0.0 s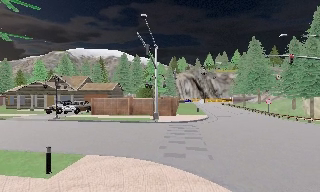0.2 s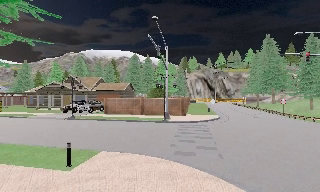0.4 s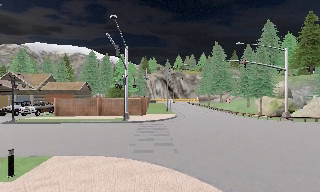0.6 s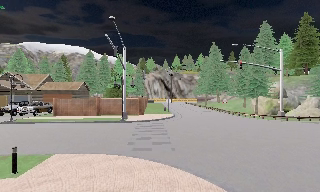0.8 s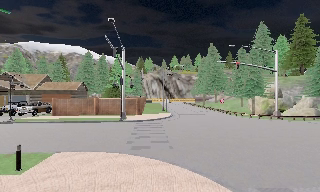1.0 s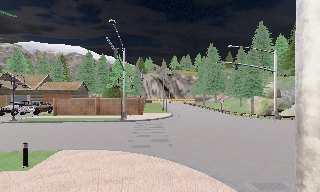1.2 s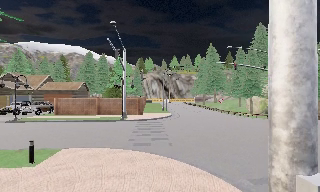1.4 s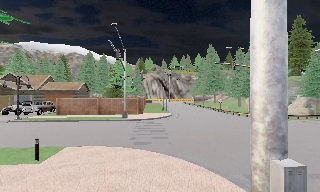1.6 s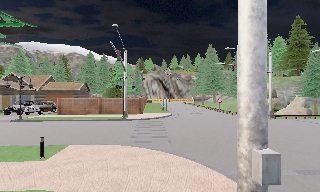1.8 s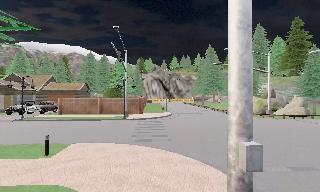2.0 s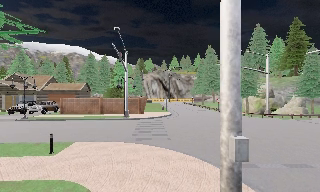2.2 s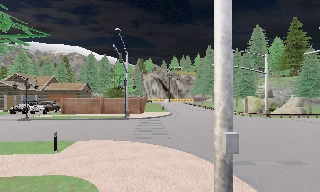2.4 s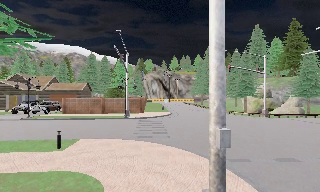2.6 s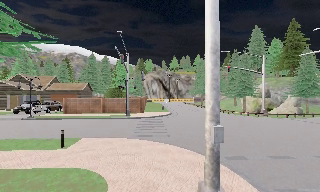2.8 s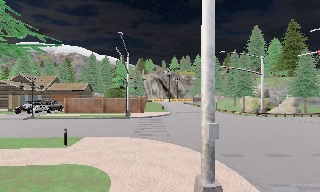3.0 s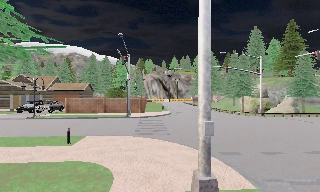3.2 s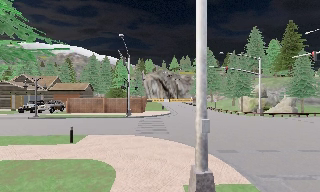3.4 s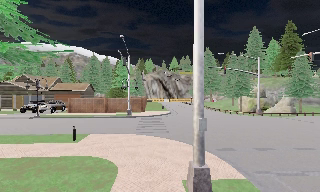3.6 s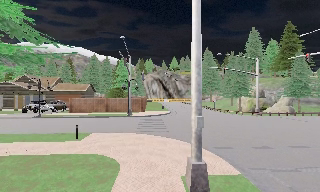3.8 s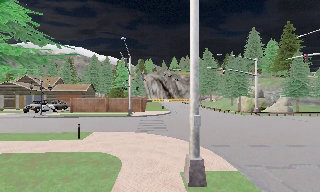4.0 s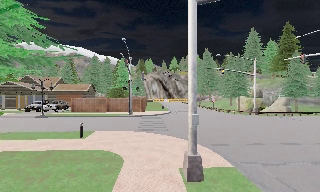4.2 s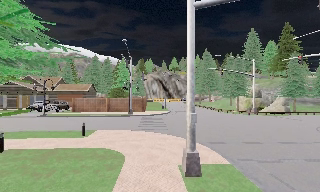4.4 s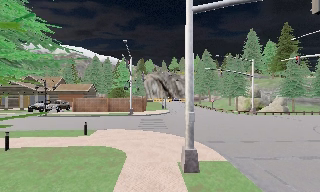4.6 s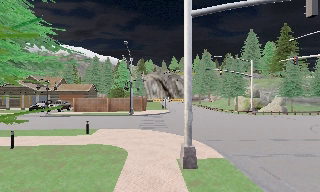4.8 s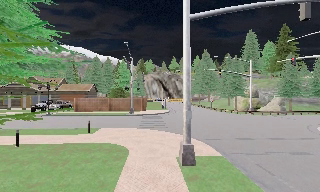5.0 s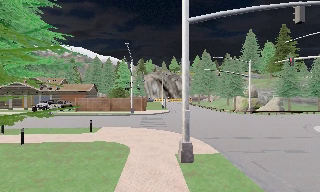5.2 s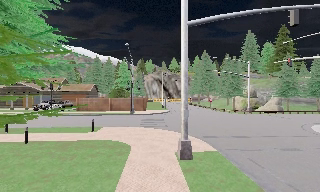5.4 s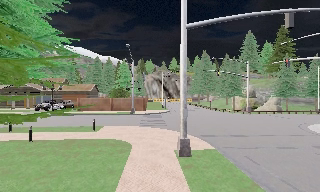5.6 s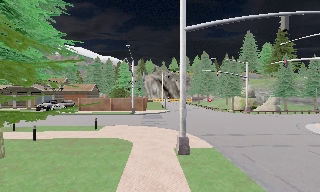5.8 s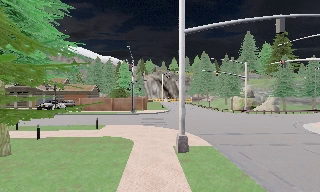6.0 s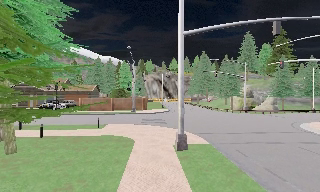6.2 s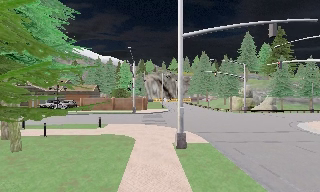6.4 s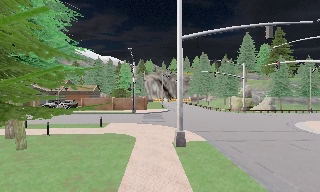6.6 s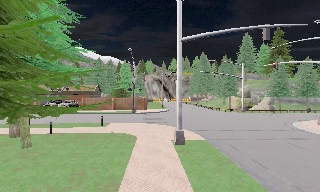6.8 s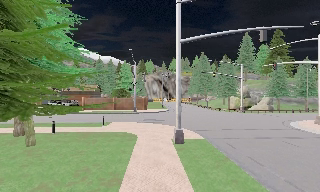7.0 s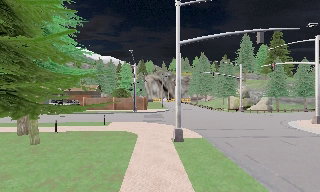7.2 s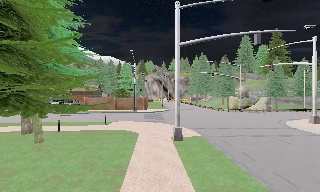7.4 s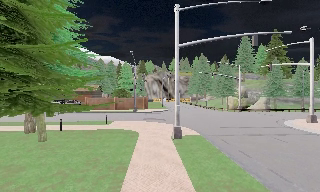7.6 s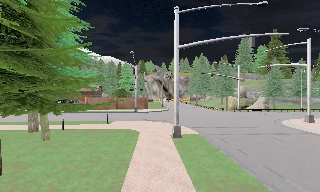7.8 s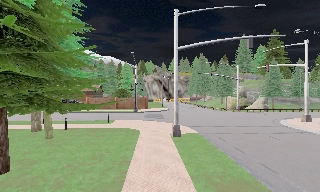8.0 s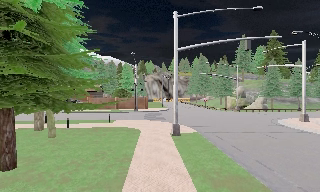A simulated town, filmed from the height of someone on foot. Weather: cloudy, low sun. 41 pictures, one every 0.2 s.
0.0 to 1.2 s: The camera pans to its right, which is clockwise from overhead, by about 10 degrees. It travels backward, about 1.5 m, so what stands in front gets smaller.
1.2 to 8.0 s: The camera travels backward, about 9 m, so what stands in front gets smaller.
The film runs backward here.
